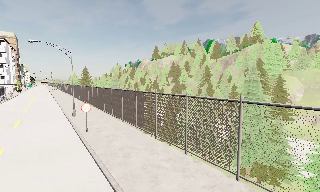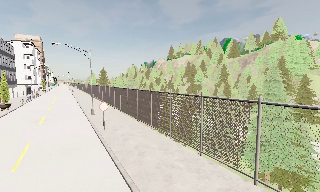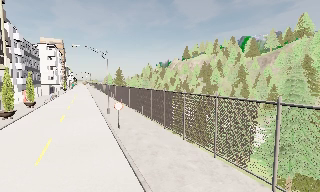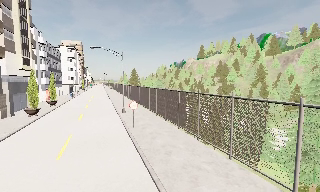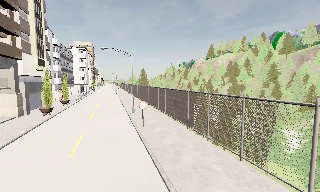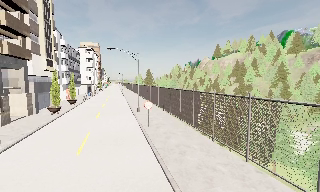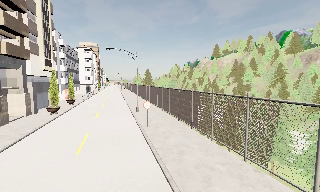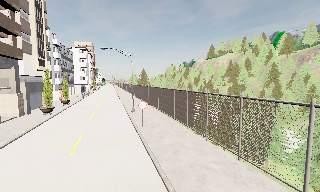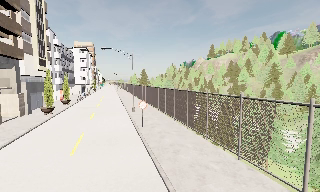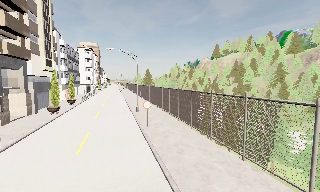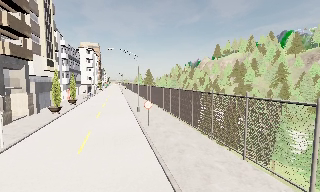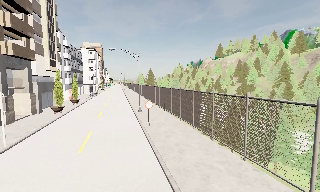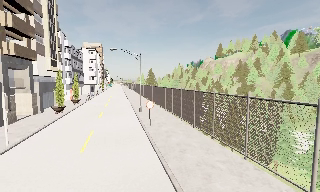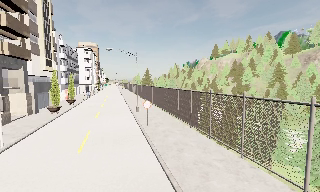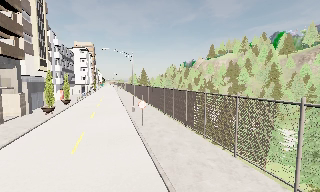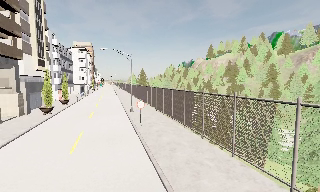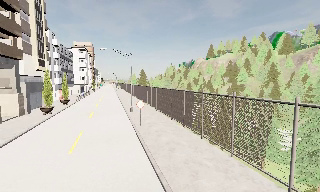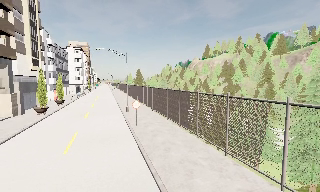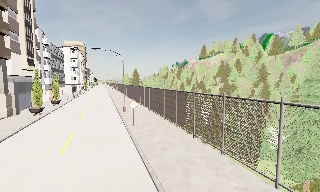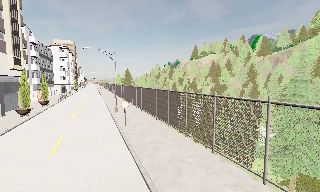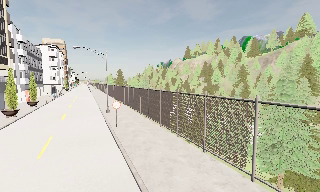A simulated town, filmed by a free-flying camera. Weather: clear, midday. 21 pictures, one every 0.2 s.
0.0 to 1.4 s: The camera swings to its left by about 20 degrees, and the scene slides to the right.
1.4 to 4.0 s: The camera shifts only a little, or ends up much as it began.
The film runs backward here.
